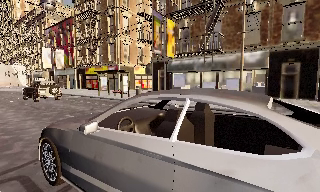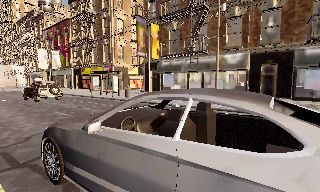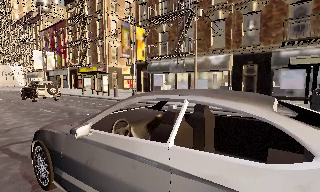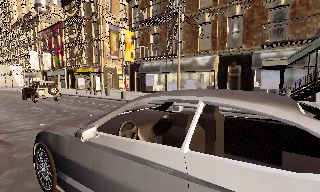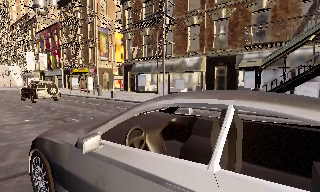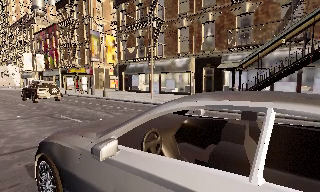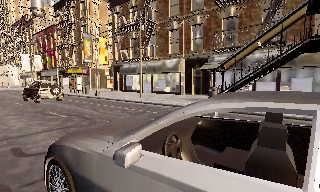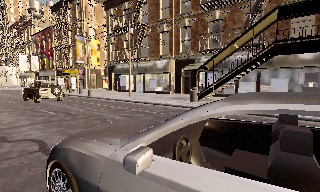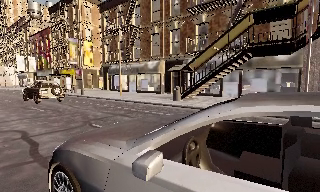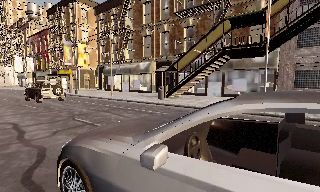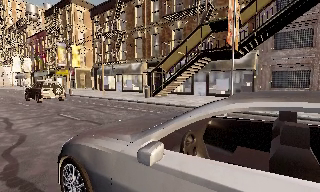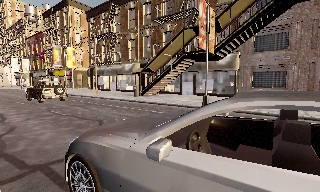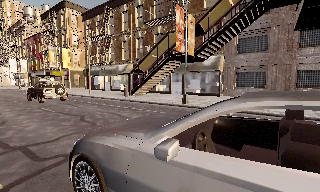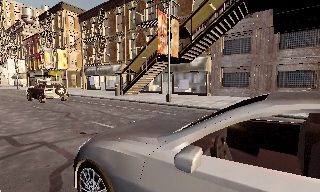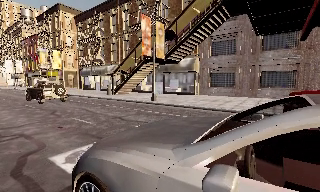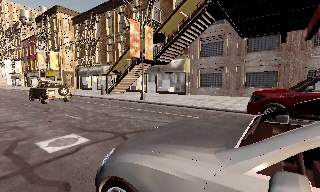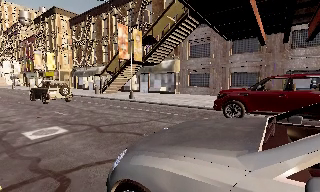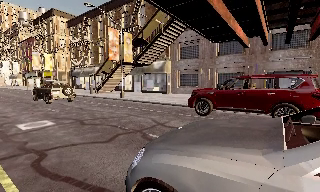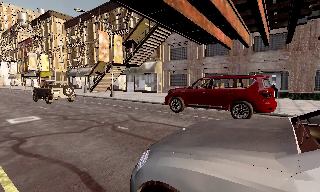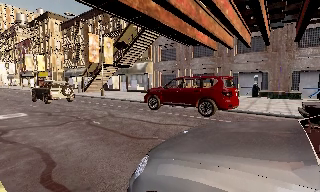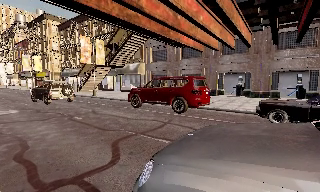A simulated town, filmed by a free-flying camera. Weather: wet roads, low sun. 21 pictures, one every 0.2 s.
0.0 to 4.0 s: The camera travels to its right and backward, about 30 m, so close, fixed things drift to the left.
The film runs backward here.
